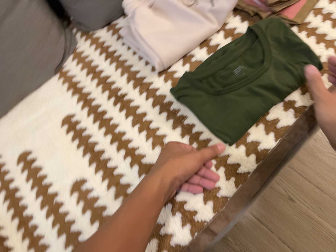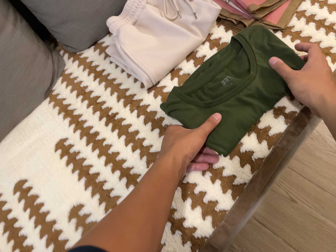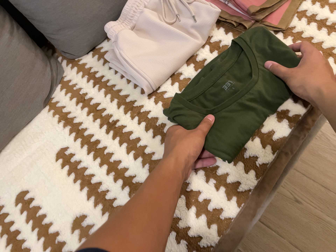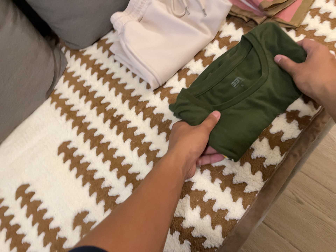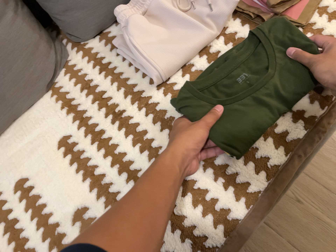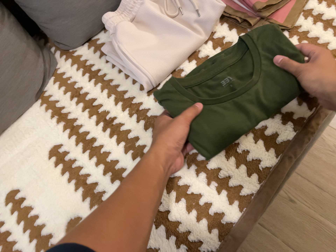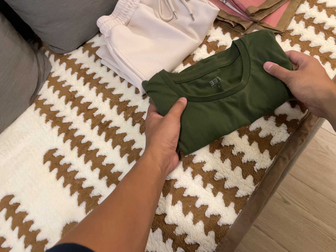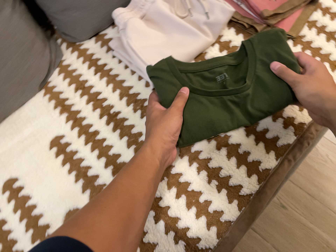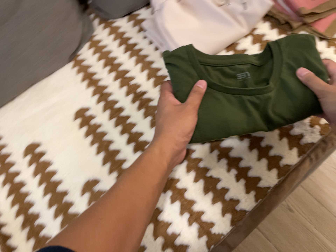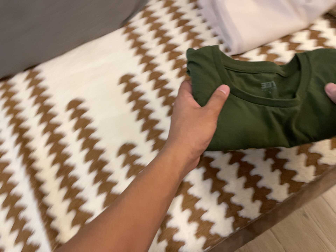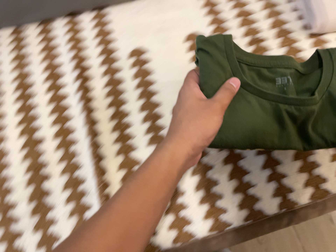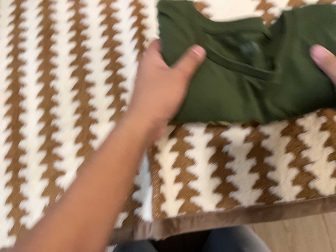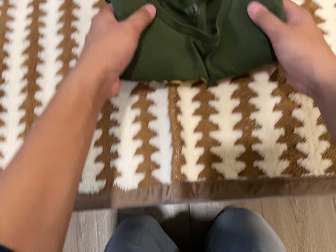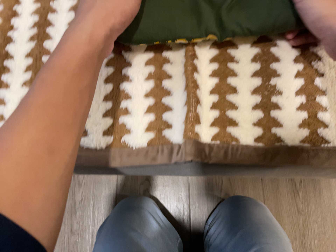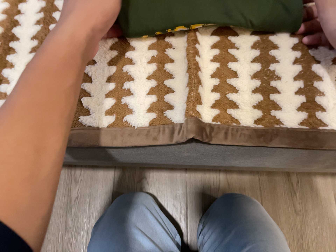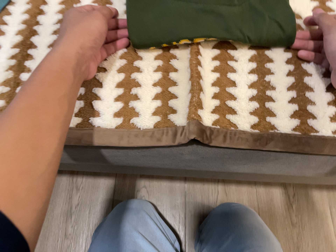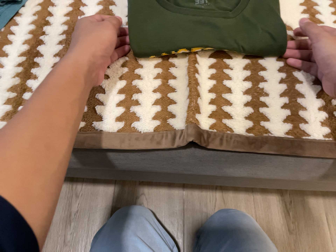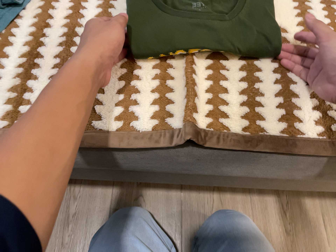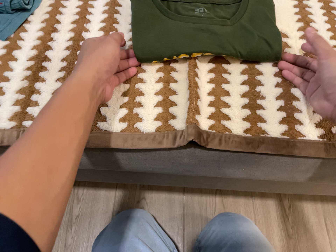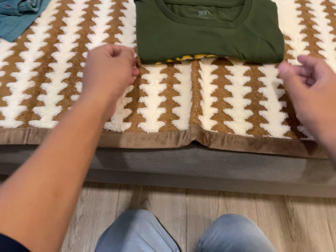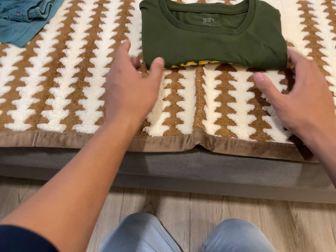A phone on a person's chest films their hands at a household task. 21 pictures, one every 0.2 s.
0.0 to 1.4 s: The camera shifts only a little, or ends up much as it began.
1.4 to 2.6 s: The camera swings to its left by about 10 degrees, and the scene slides to the right. It travels to its left and toward the bottom of its view, about 38 cm, so close, fixed things drift to the right. Its aim tips toward the bottom of its view by about 10 degrees, and the scene shifts upward. It rolls about its line of sight by about 45 degrees, and the scene rotates clockwise.
2.6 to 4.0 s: The camera travels toward the bottom of its view and backward, about 14 cm. Its aim tips toward the top of its view by about 15 degrees.
The film runs backward here.
